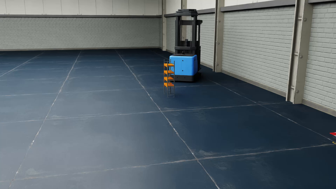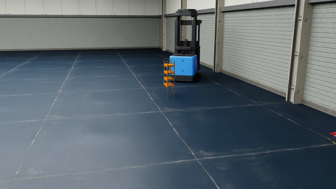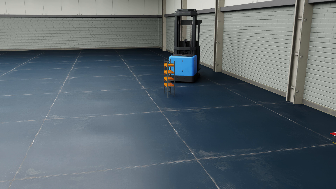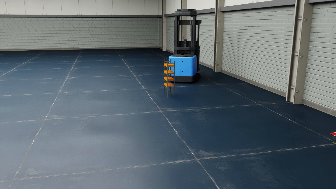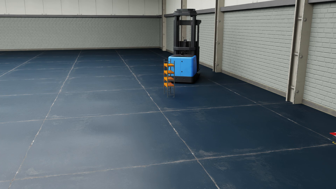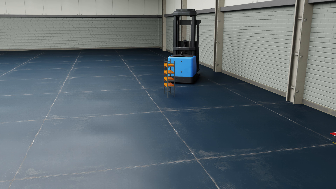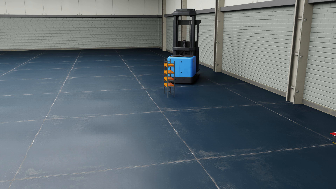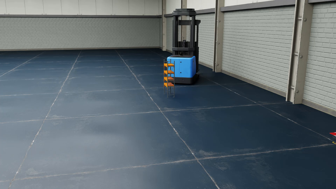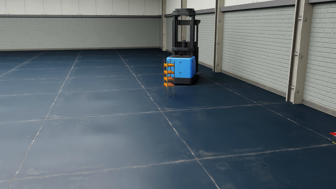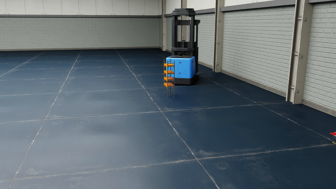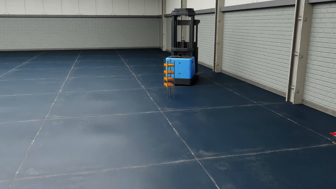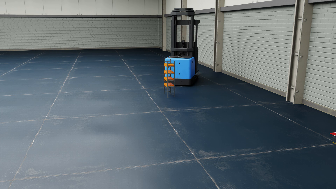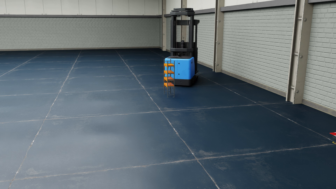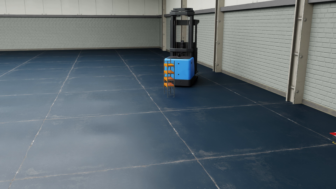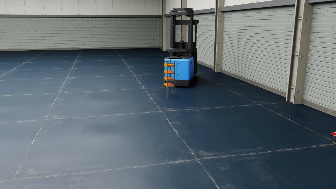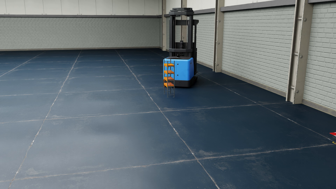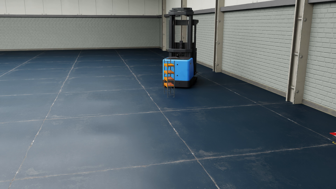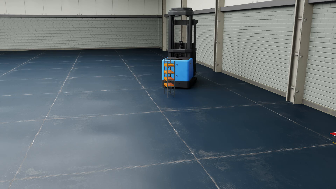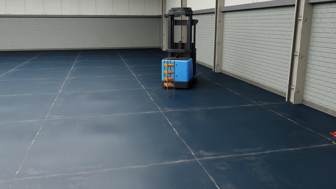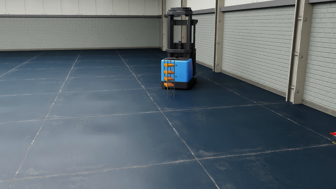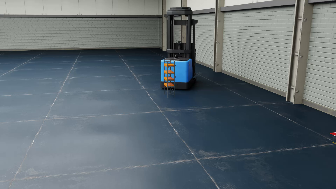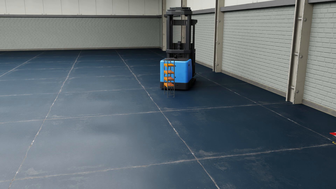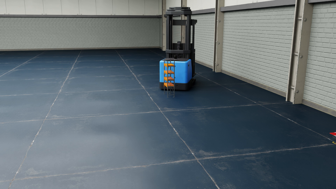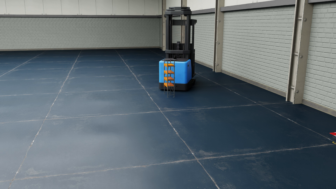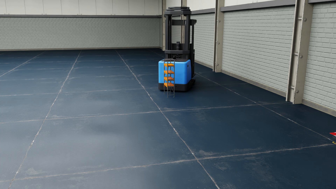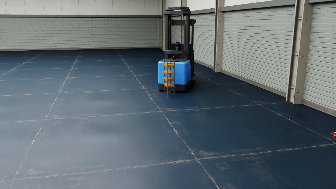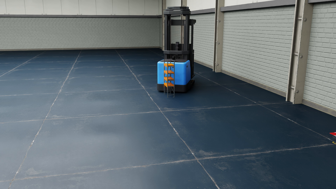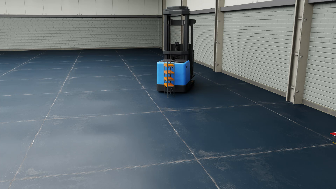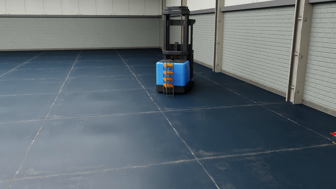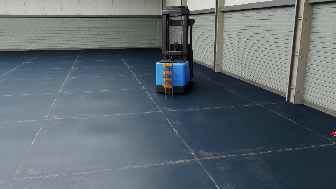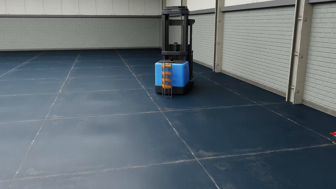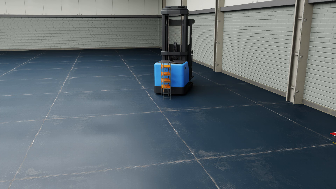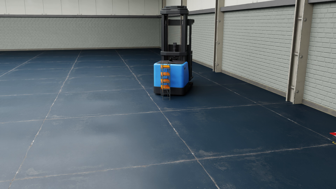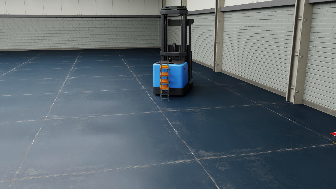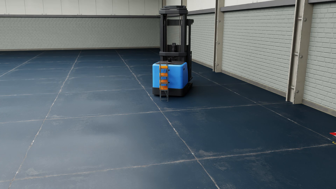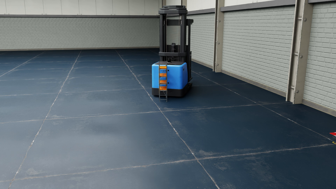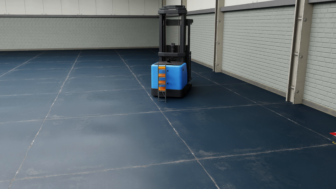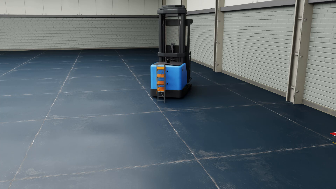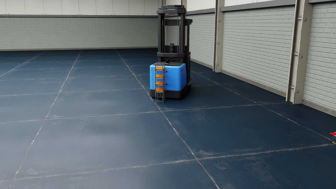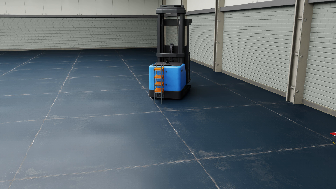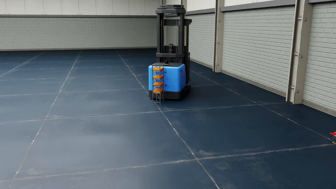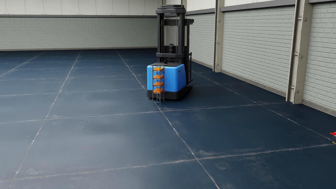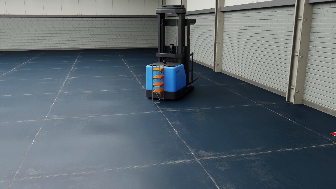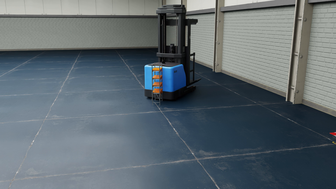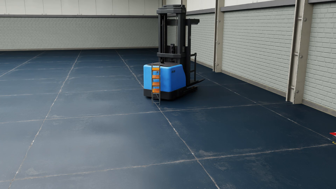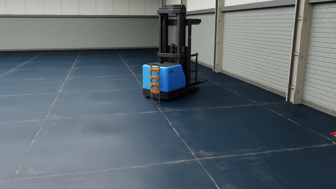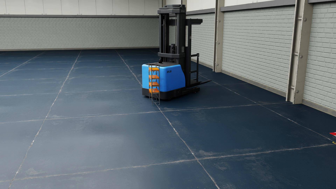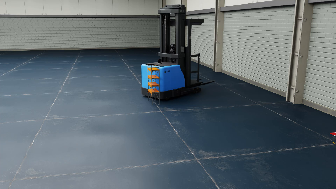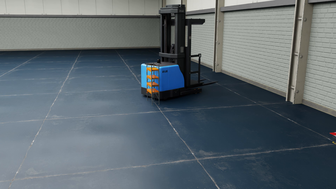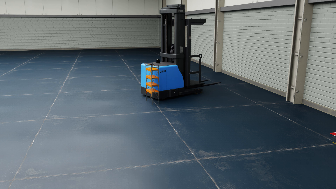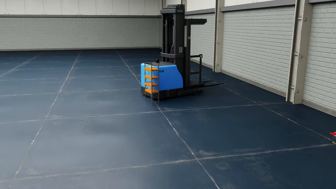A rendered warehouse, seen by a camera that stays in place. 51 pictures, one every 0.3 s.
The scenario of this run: A forklift runs into an object in its way.
